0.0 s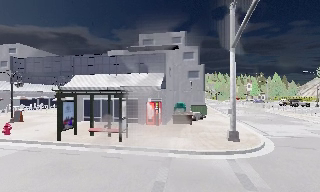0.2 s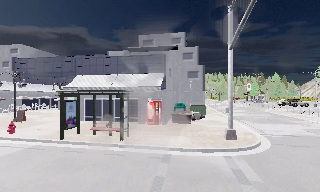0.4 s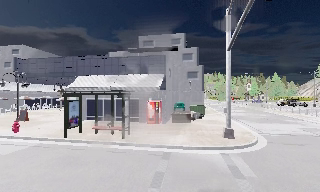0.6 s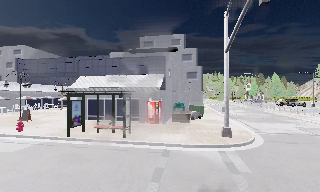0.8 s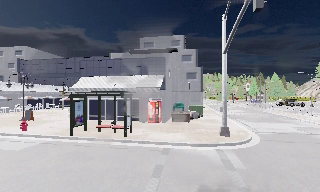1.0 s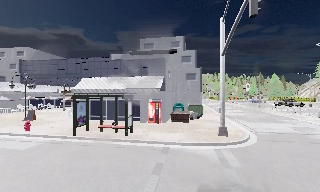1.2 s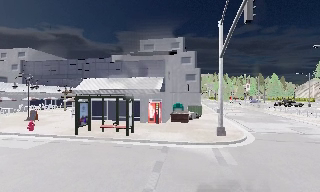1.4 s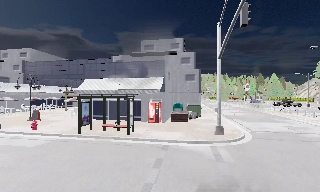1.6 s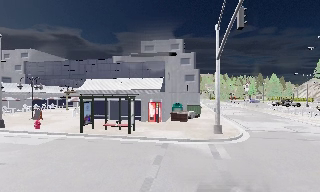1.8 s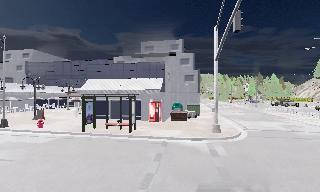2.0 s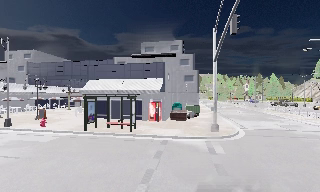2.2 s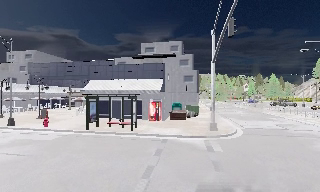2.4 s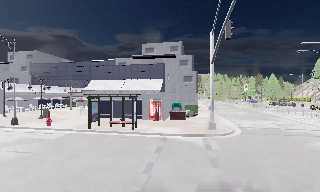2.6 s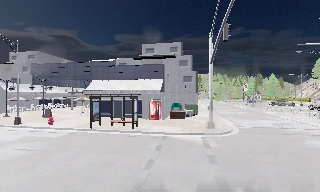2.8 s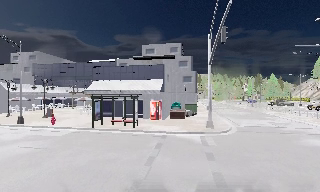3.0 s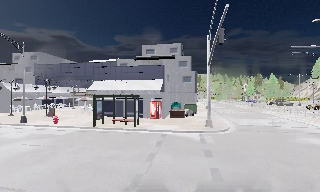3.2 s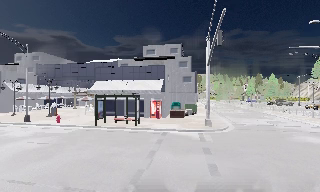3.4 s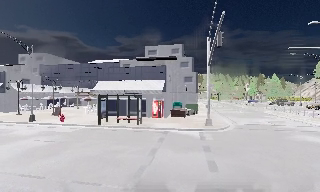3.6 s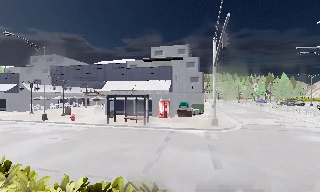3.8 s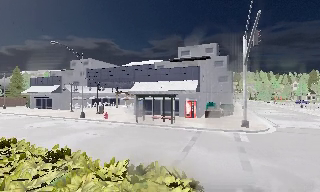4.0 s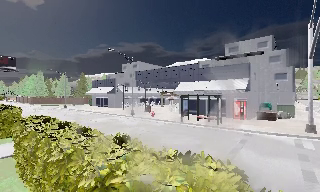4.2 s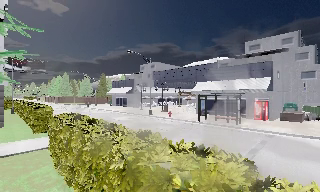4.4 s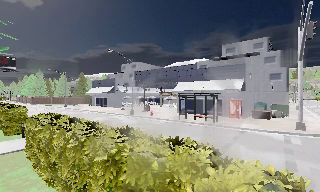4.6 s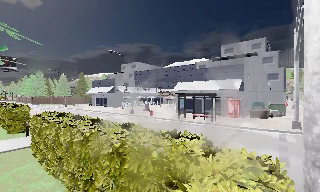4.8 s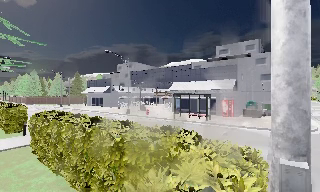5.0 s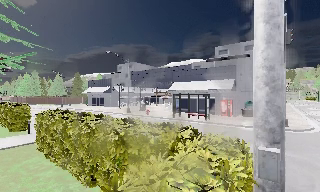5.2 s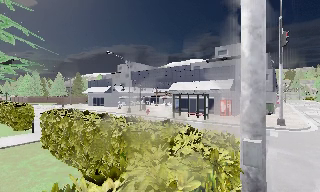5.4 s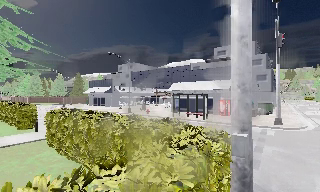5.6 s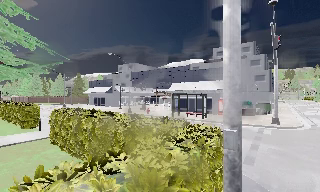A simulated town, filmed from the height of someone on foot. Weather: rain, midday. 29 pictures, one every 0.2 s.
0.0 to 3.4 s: The camera travels backward, about 5 m, so what stands in front gets smaller.
3.4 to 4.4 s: The camera pans to its left, which is counterclockwise from overhead, by about 25 degrees. It travels backward, about 1.5 m, so what stands in front gets smaller.
4.4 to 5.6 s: The camera travels backward, about 2 m, so what stands in front gets smaller.
The film runs backward here.
